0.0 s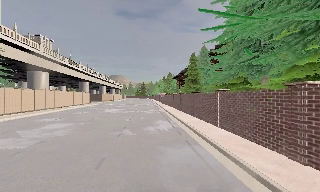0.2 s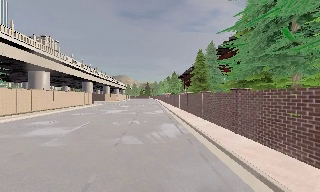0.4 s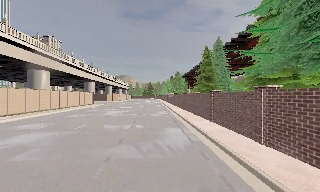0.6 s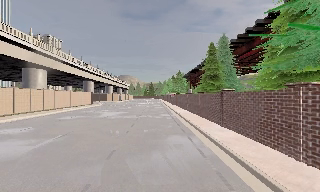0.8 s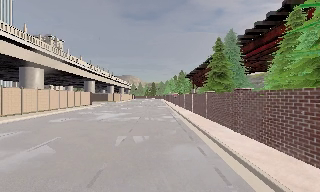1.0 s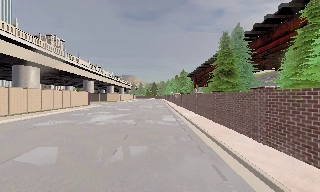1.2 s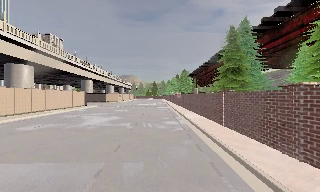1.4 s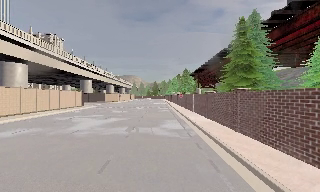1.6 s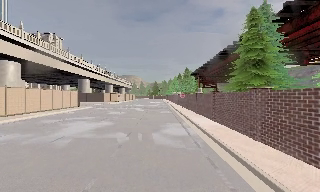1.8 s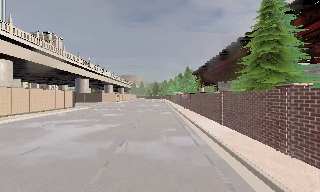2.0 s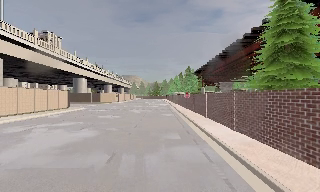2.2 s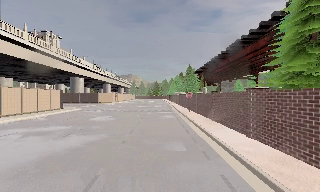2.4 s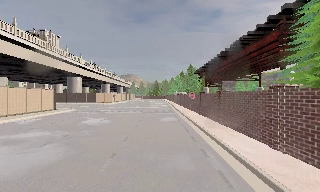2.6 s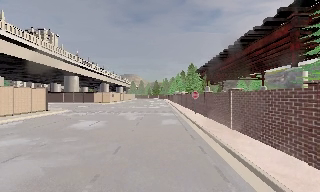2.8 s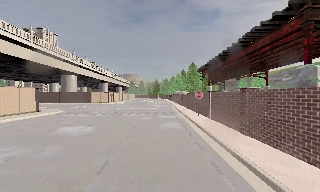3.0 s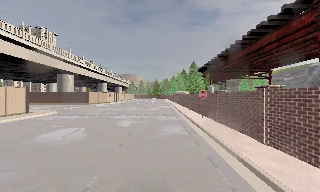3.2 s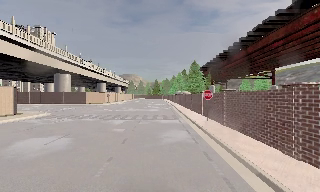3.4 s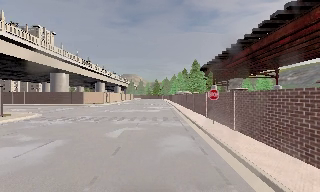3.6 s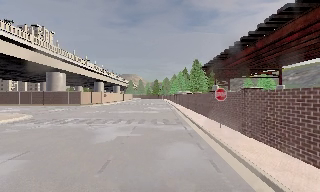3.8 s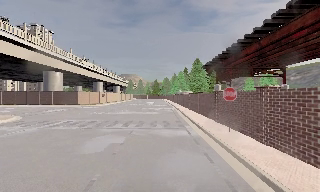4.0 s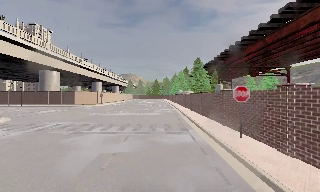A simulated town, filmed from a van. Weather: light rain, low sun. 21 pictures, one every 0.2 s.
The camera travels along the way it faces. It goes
forward.
0.0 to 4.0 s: The camera travels forward, about 35 m, so what stands in front looms larger.
The film runs forward here.
